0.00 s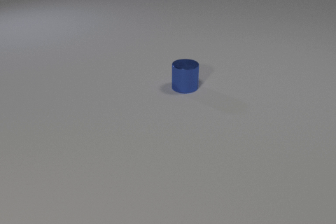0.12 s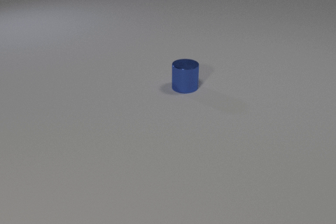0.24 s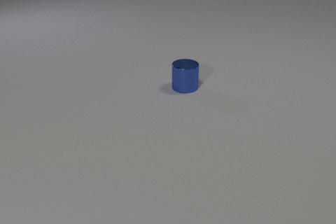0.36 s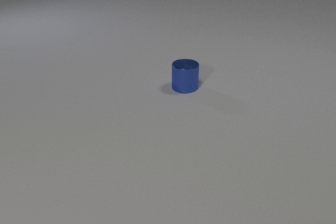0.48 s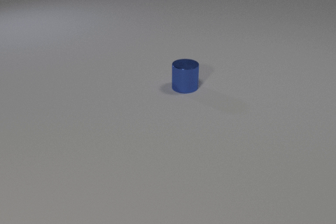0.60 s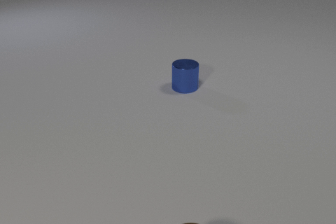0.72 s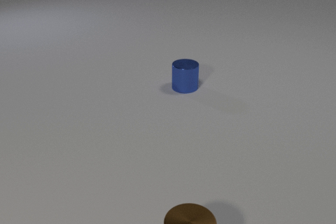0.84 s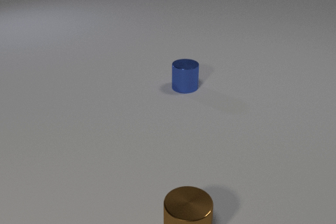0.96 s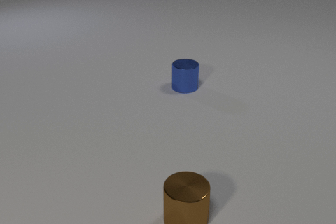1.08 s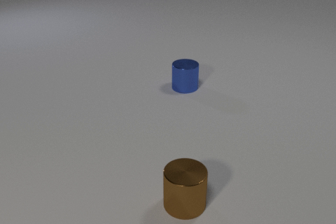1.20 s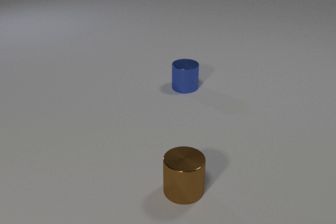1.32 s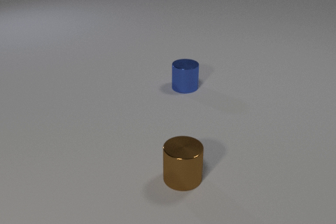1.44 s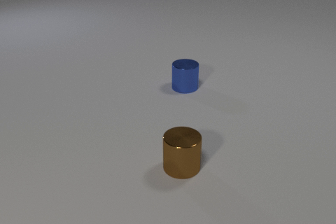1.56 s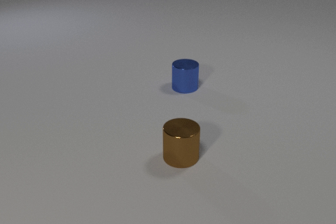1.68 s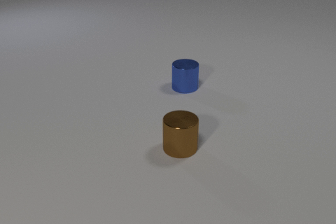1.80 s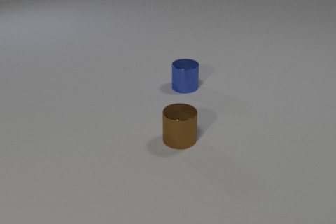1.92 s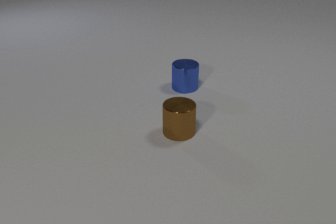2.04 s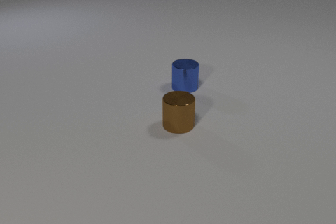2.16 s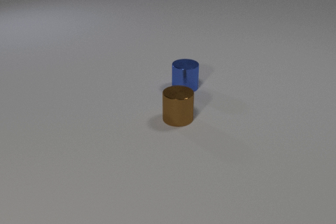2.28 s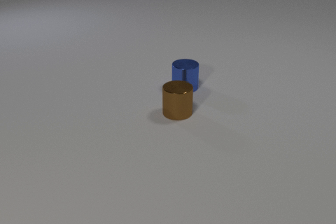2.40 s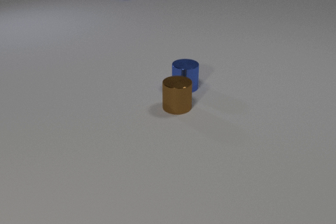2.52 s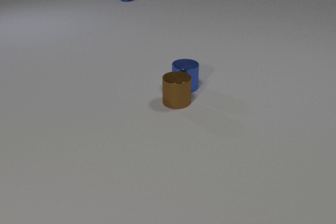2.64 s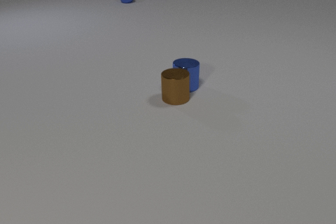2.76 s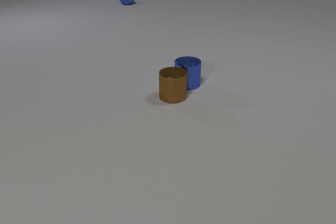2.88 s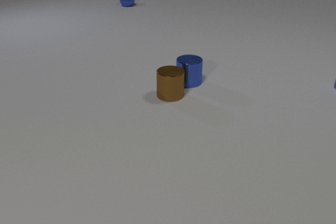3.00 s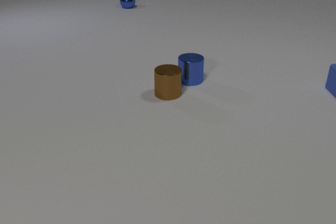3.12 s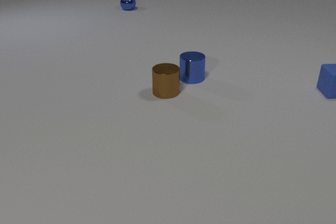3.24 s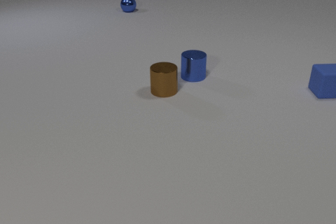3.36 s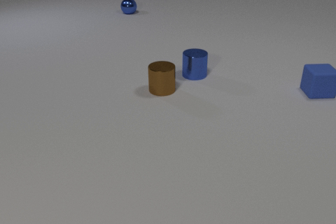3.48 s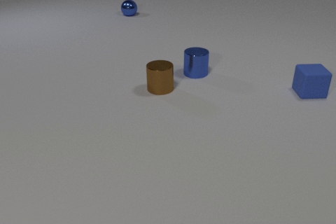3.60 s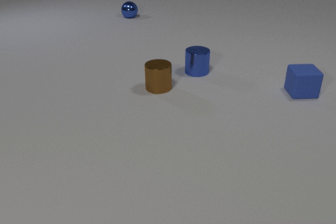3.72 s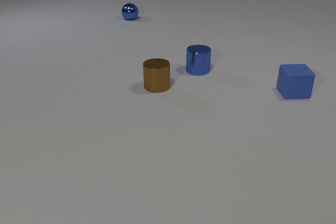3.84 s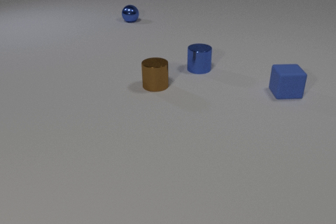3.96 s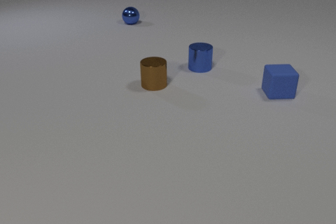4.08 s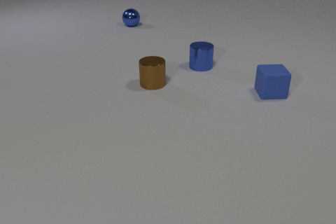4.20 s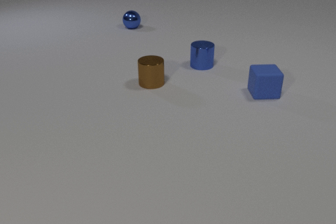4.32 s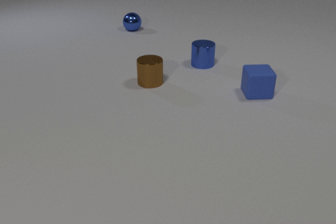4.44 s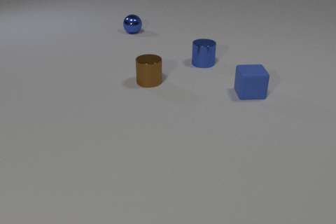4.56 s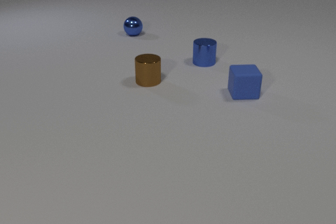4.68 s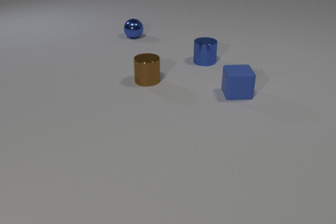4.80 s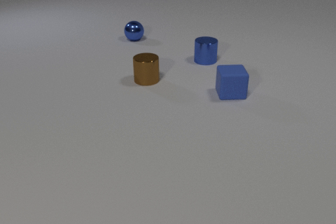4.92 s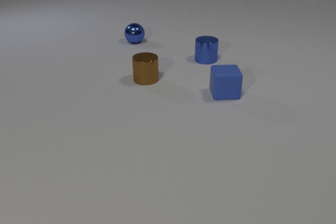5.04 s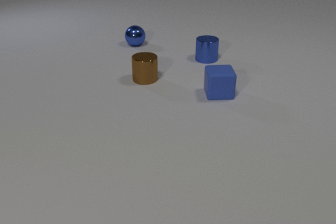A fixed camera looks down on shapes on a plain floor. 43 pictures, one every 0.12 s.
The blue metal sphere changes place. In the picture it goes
toward the camera.
The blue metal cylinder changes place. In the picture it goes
away from the camera.
0.00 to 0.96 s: The brown metal cylinder comes in at the bottom edge, slides away from the camera.
0.96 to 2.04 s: The brown metal cylinder slides away from the camera.
2.04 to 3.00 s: The brown metal cylinder slides away from the camera. The blue metal cylinder slides away from the camera. The blue metal sphere comes in at the top edge, rolls toward the camera. The blue rubber cube comes in at the right edge, slides to the left. The brown metal cylinder and the blue metal cylinder collide.
3.00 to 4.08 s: The brown metal cylinder slides away from the camera and to the left. The blue metal cylinder slides away from the camera. The blue metal sphere rolls toward the camera. The blue rubber cube slides to the left.
4.08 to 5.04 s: The brown metal cylinder slides away from the camera and to the left. The blue metal cylinder slides away from the camera. The blue metal sphere rolls toward the camera. The blue rubber cube slides to the left.
How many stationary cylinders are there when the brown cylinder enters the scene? 1.
How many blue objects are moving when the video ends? 3.
What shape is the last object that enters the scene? cube.
